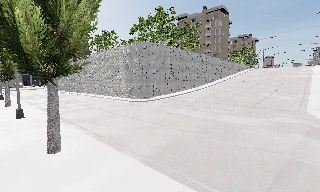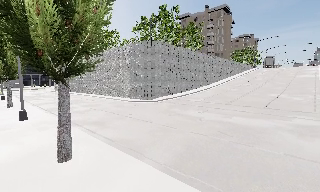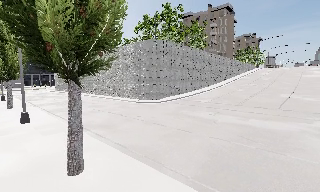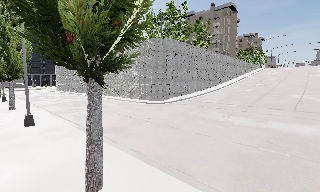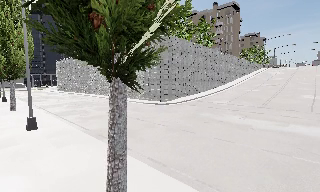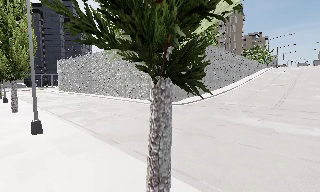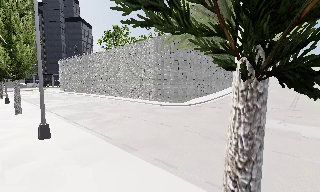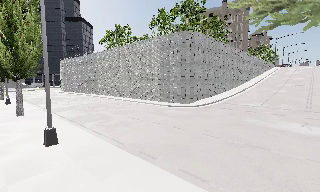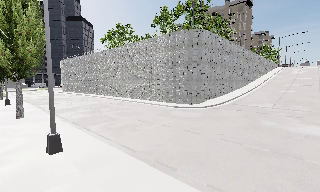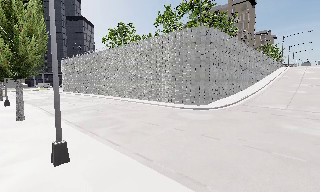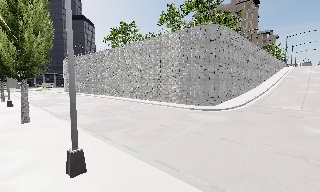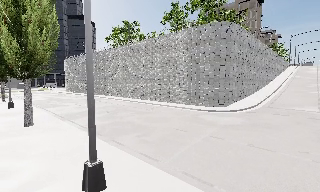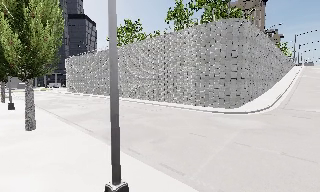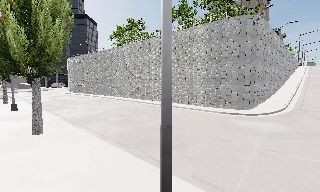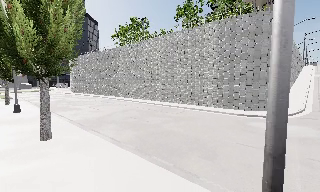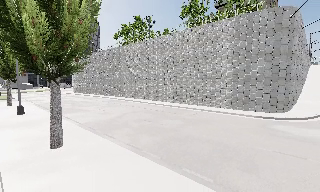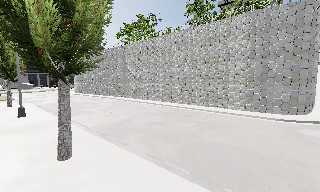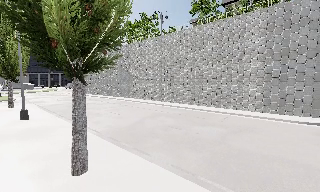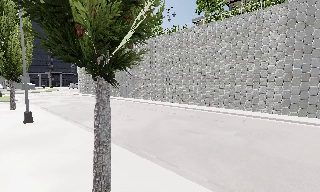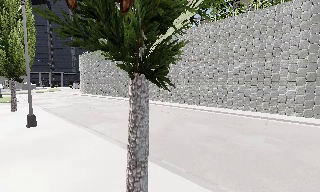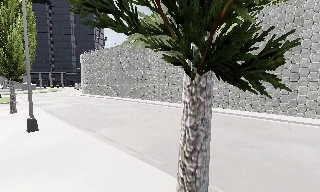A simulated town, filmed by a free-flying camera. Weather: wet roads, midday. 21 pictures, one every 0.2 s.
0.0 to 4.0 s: The camera travels to its left and forward, about 25 m, so close, fixed things drift to the right.
The film runs backward here.
